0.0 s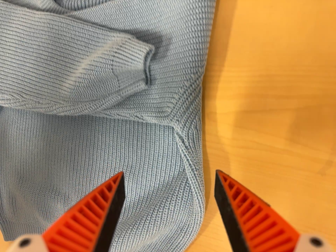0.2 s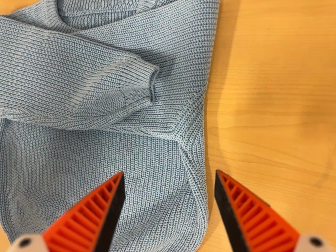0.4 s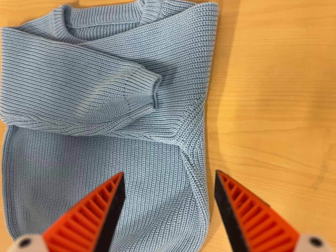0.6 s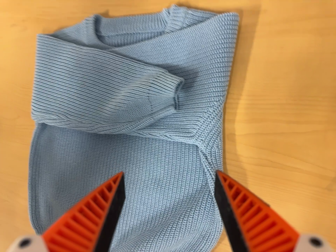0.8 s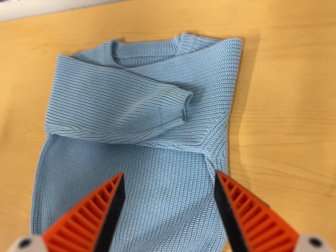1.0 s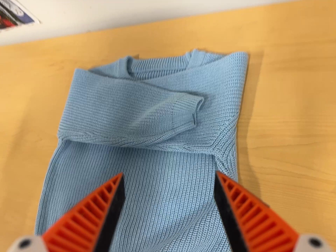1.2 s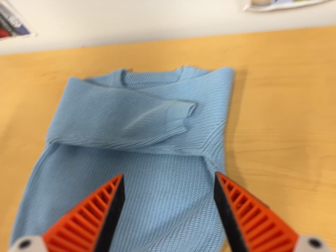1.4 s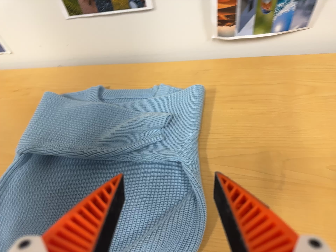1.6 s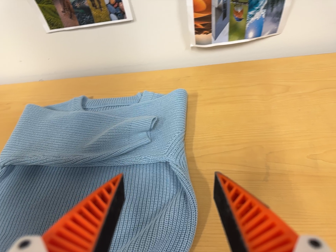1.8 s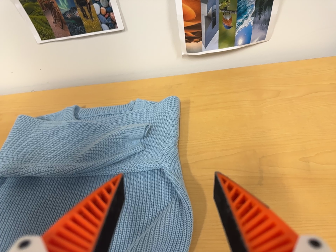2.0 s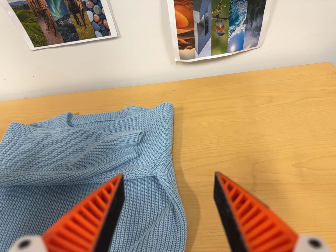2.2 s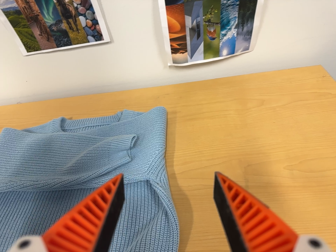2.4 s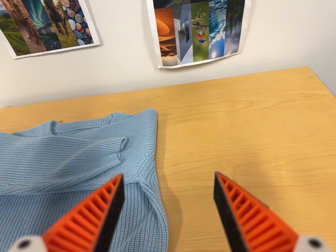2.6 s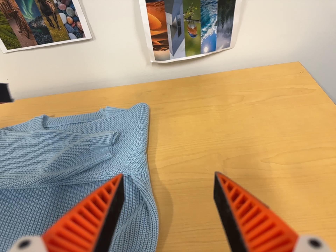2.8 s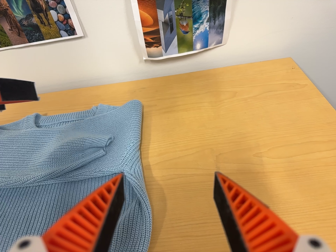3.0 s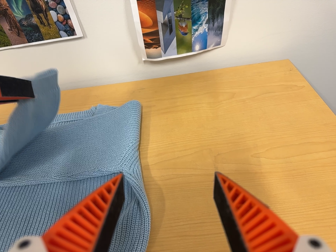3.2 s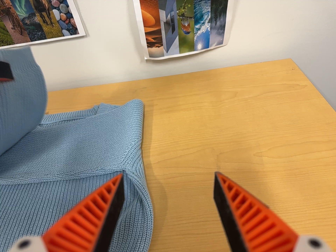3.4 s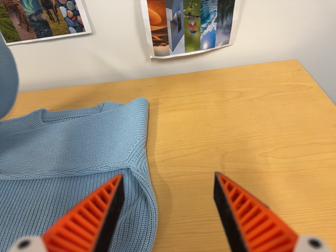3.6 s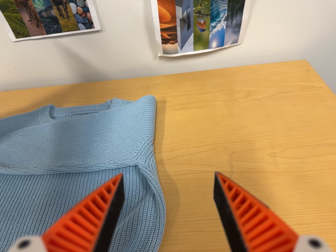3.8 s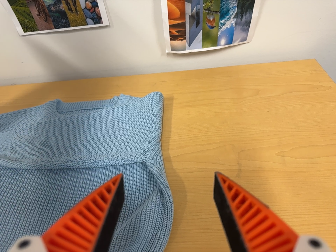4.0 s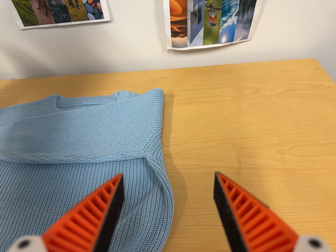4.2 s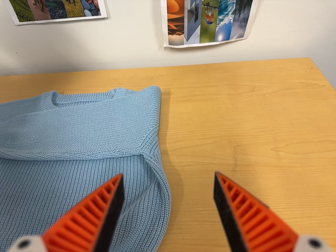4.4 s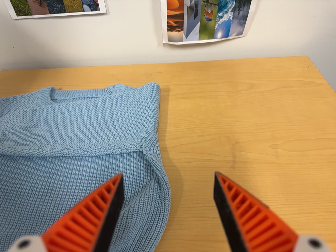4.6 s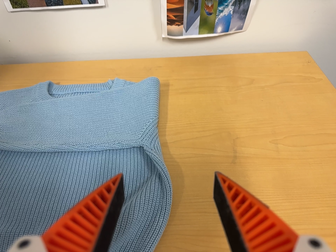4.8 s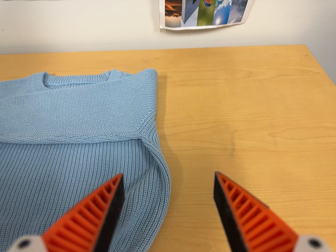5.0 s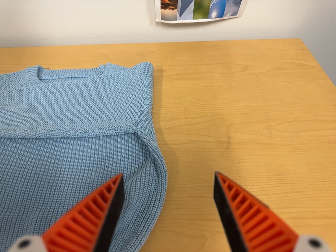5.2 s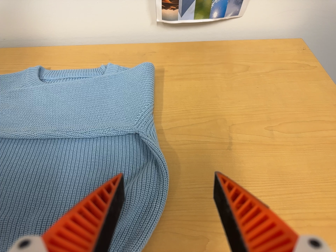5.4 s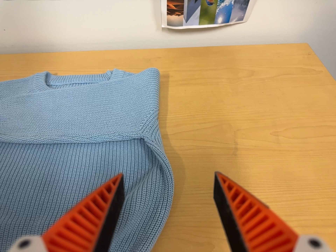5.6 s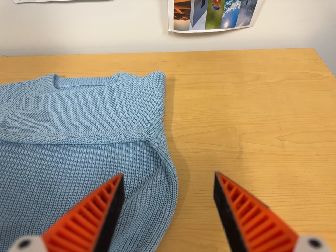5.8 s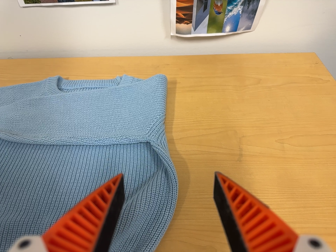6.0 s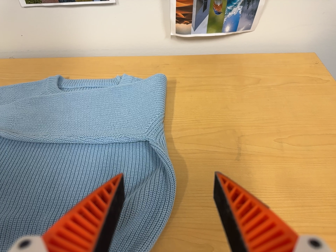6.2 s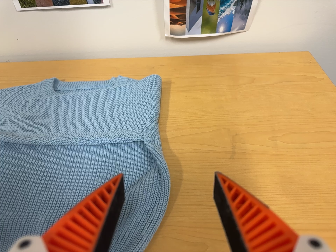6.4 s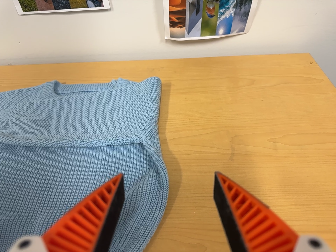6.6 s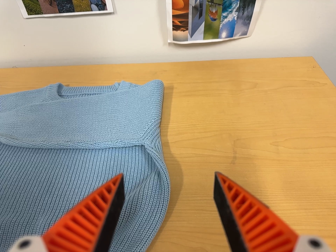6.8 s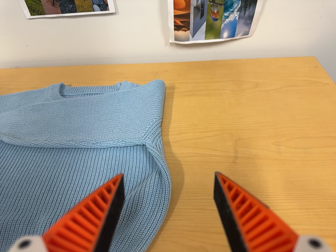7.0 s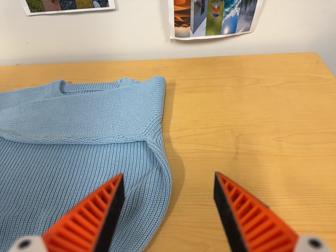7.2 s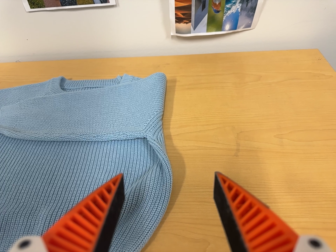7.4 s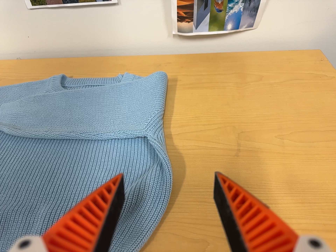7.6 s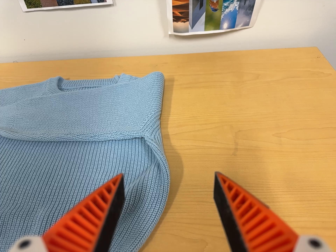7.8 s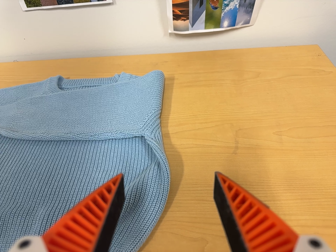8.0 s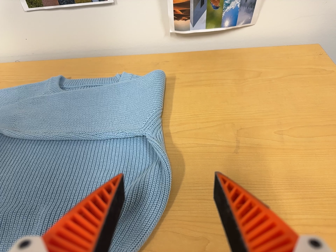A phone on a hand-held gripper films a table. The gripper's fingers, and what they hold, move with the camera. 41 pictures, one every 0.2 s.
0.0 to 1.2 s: The camera travels toward the bottom of its view, backward and to its left, about 18 cm. Its aim tips toward the top of its view by about 30 degrees. It rolls about its line of sight by about 10 degrees, and the scene rotates clockwise.
1.2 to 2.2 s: The camera pans to its right by about 15 degrees. It travels toward the bottom of its view, about 9 cm. Its aim tips toward the top of its view by about 20 degrees.
2.2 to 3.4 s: The camera shifts only a little, or ends up much as it began.
3.4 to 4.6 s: The camera travels to its left, about 4 cm.
4.6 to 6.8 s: The camera shifts only a little, or ends up much as it began.
6.8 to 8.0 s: The camera keeps its place and its aim.
The film runs backward here.
